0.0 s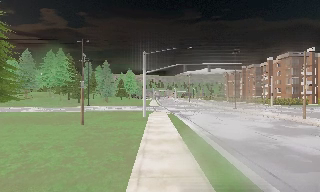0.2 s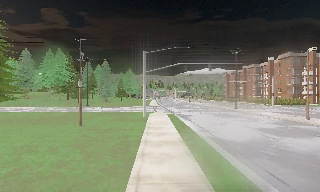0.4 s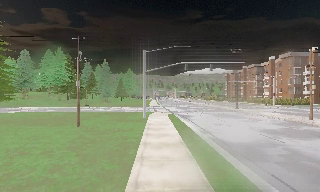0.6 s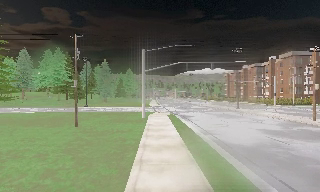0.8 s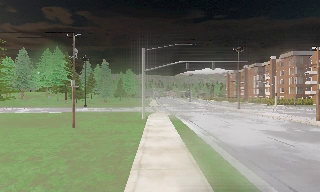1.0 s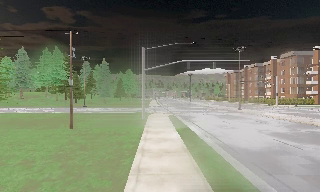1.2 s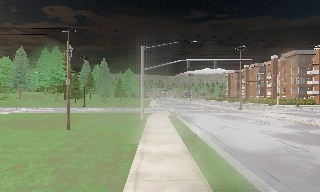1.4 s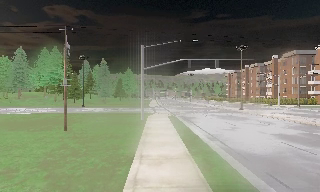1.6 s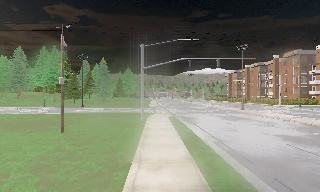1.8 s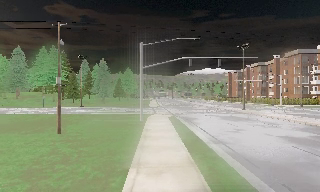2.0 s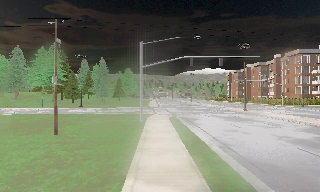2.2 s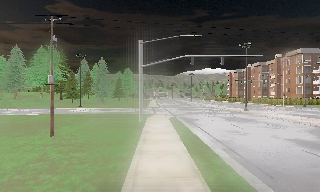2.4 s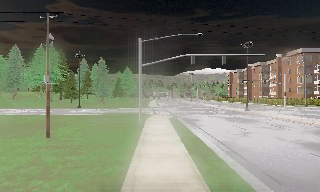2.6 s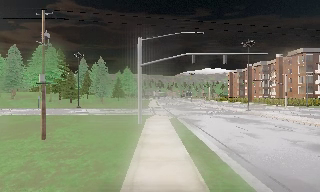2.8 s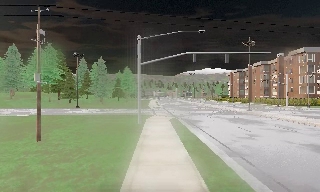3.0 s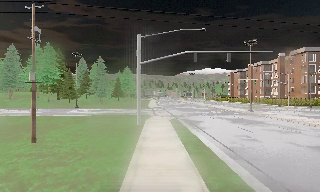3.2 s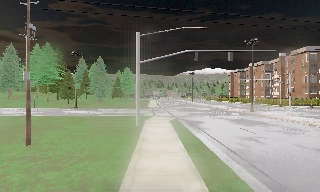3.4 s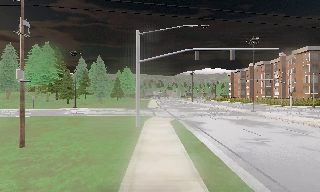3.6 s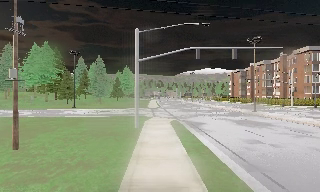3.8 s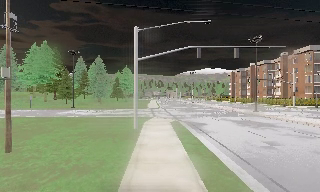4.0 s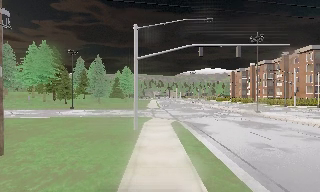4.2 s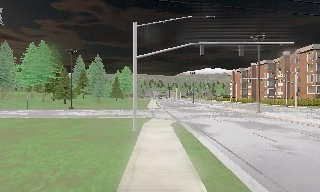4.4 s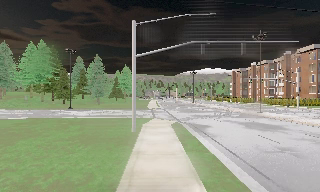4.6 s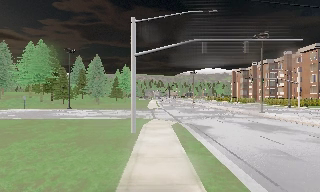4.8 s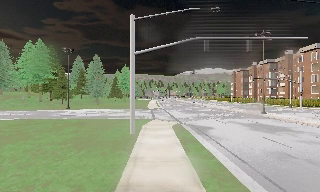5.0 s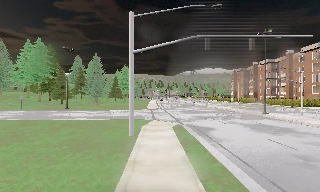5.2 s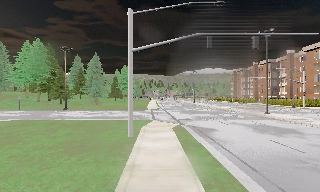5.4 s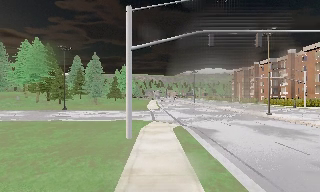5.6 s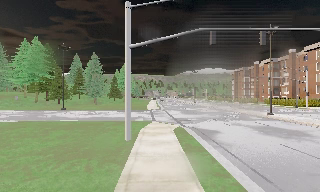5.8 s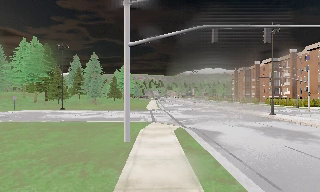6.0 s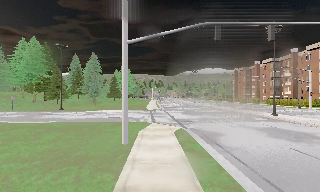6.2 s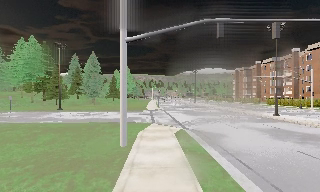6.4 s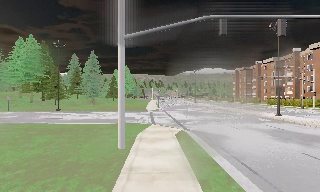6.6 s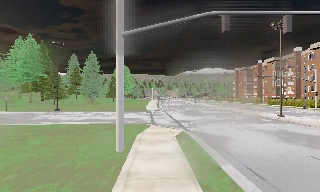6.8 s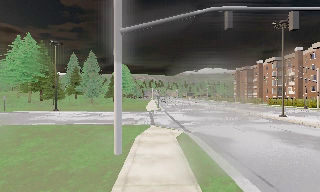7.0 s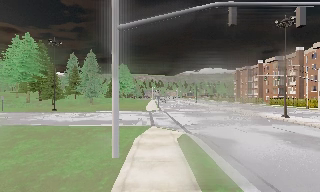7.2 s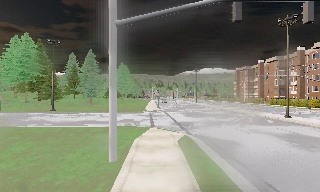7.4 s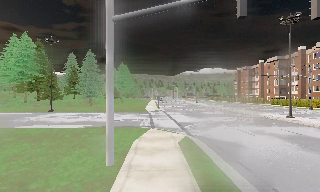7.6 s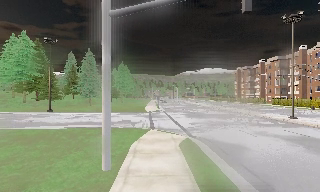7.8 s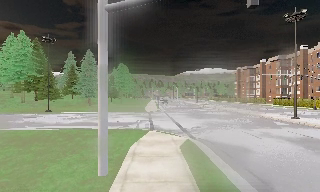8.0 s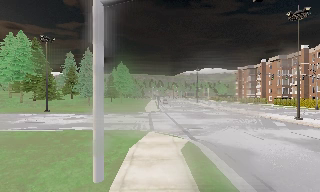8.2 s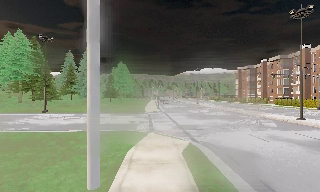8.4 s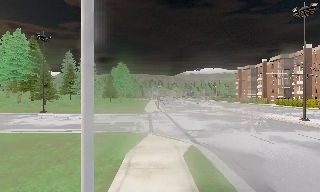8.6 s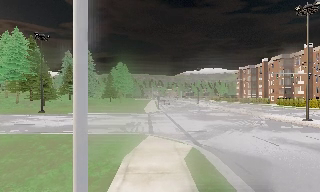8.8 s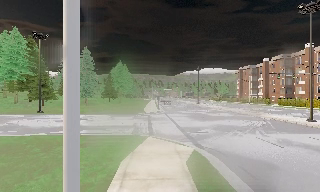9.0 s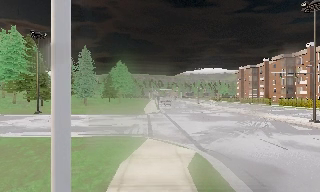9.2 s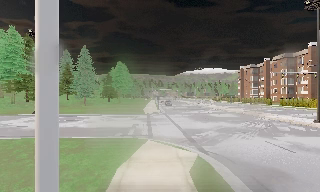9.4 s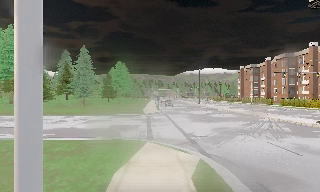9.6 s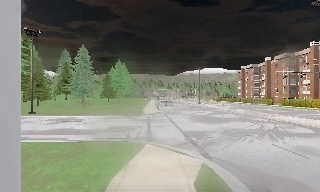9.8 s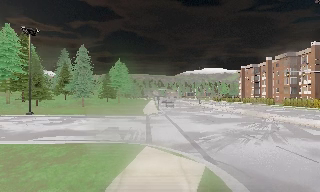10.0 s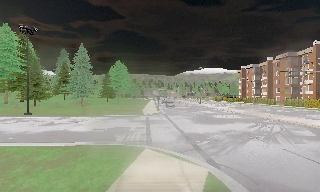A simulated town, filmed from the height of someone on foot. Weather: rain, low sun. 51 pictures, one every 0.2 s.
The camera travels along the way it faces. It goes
forward.
0.0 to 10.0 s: The camera travels forward, about 18 m, so what stands in front looms larger.
The film runs forward here.
